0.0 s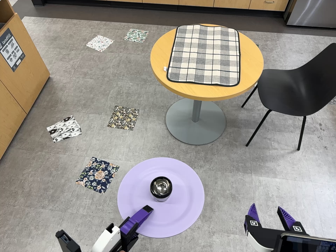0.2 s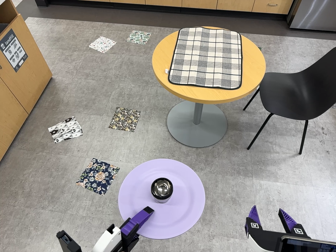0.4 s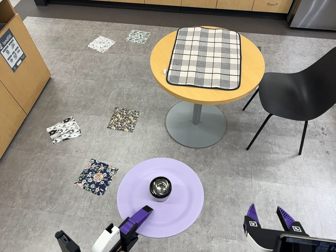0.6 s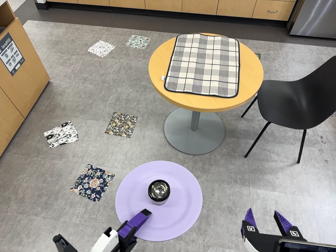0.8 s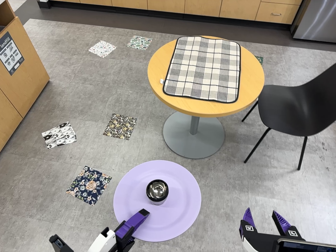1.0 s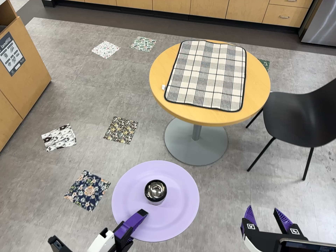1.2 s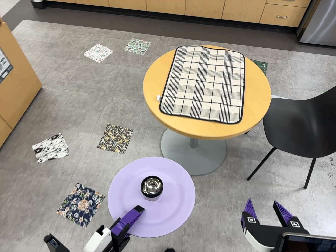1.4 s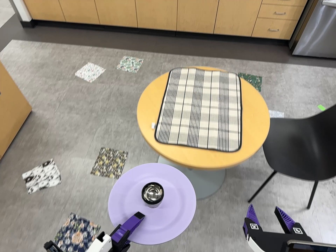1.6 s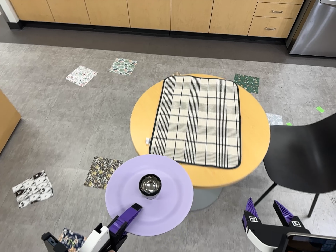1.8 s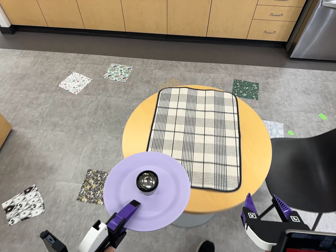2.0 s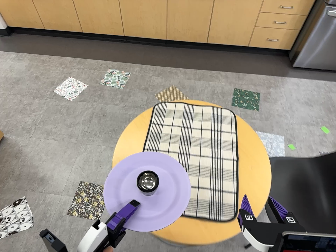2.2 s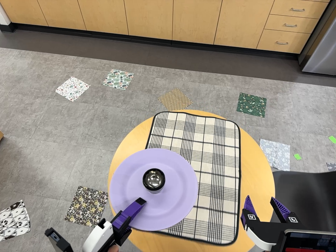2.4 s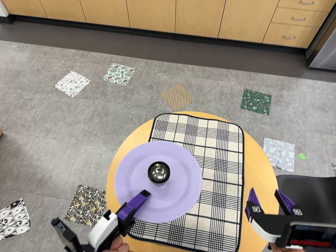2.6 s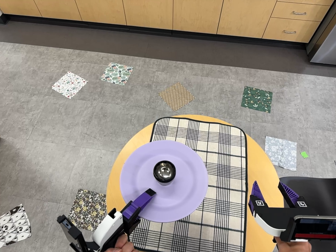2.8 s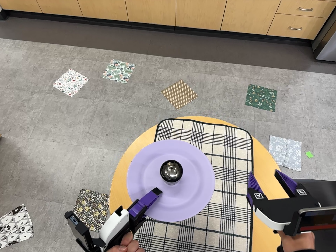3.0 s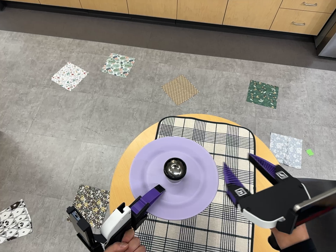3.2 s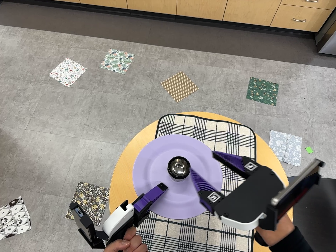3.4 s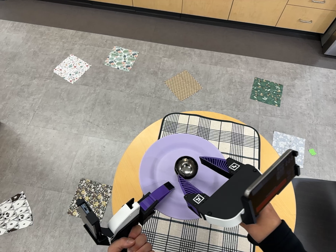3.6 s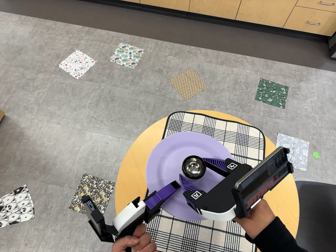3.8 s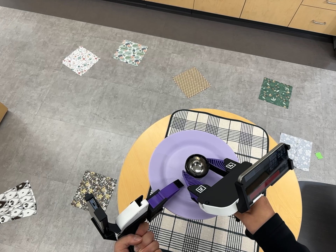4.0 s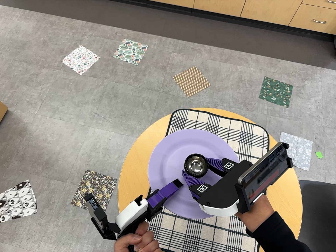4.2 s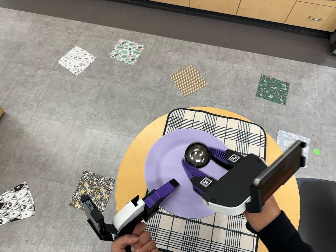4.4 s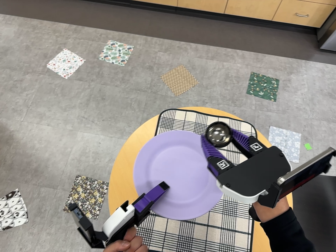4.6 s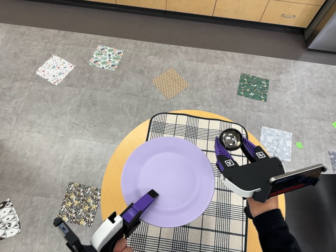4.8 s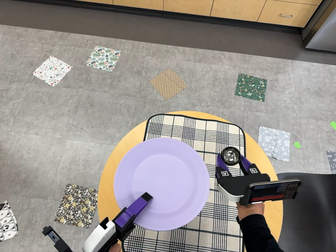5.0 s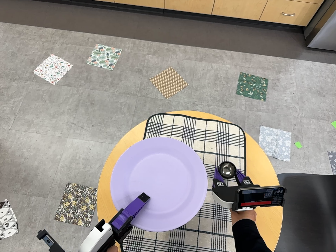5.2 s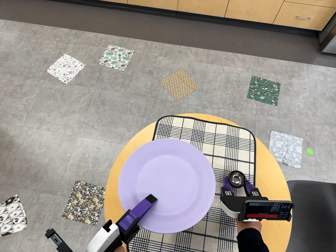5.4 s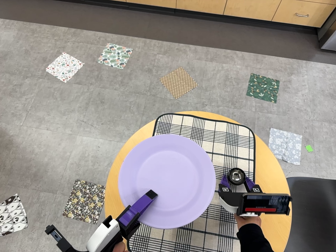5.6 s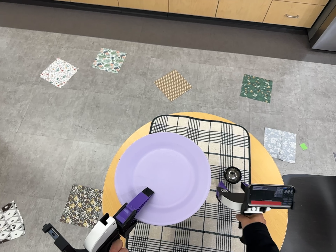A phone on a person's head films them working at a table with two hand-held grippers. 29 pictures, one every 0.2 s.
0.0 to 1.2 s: The camera travels toward the top of its view, forward and to its right, about 30 cm, so close, fixed things drift downward.
1.2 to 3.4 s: The camera travels toward the top of its view and forward, about 80 cm, so close, fixed things drift downward. Its aim tips toward the bottom of its view by about 10 degrees.
3.4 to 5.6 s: The camera shifts only a little, or ends up much as it began.
The film runs forward here.
